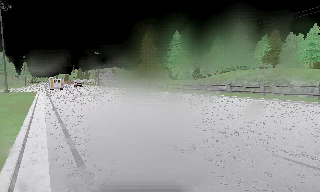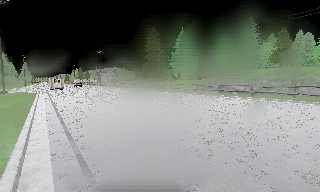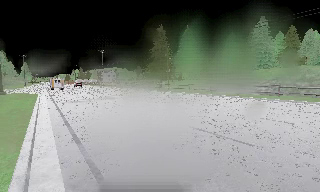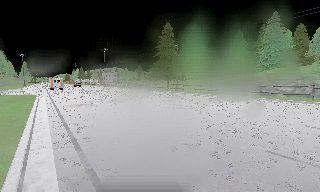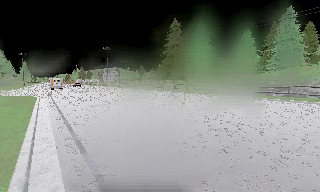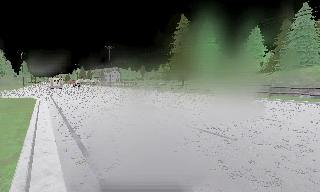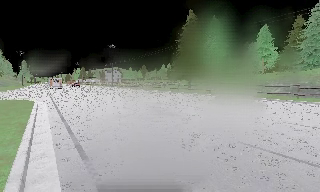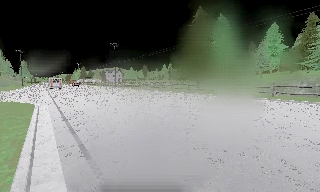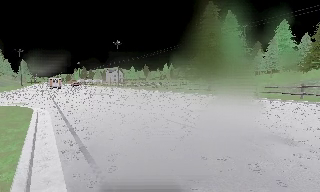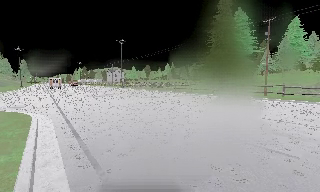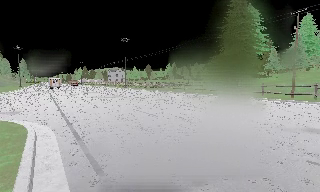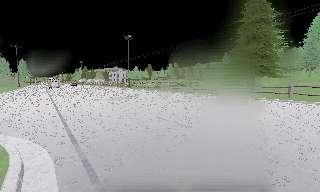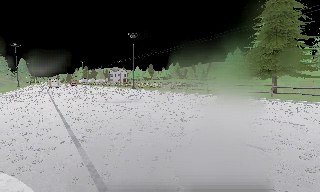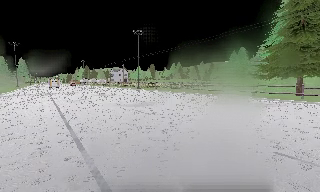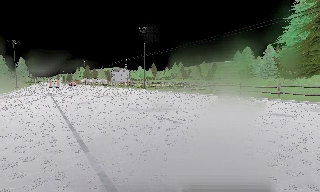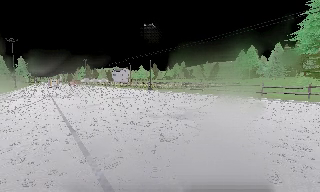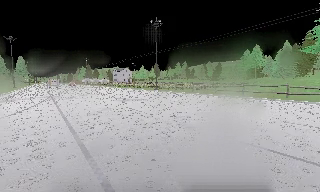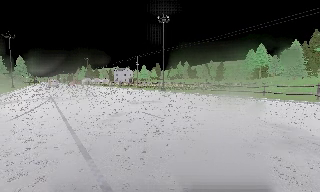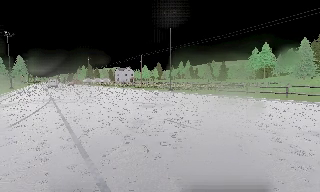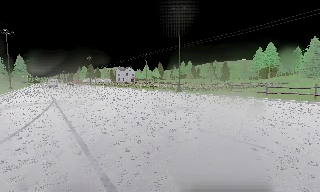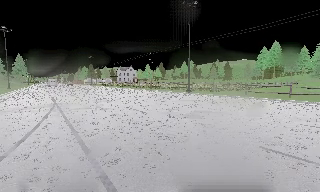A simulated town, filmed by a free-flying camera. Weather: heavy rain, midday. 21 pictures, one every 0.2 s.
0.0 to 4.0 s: The camera travels forward and to its left, about 45 m, so what stands in front looms larger.
The film runs forward here.
